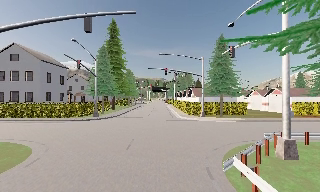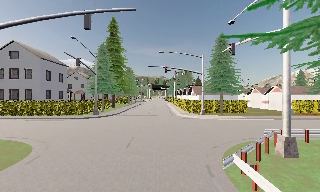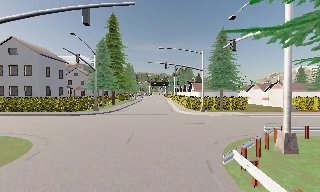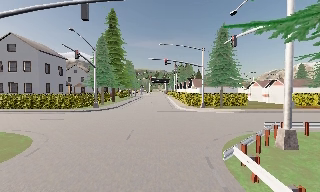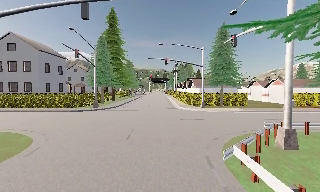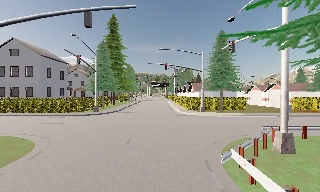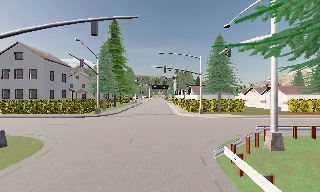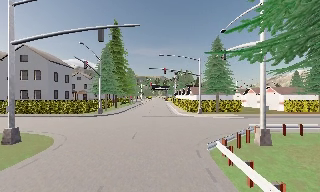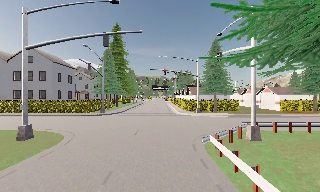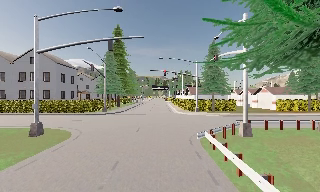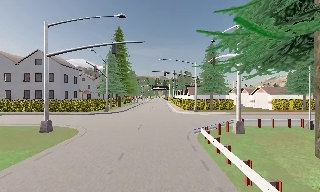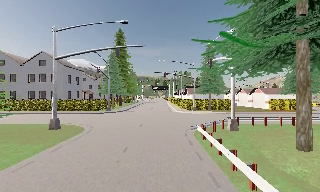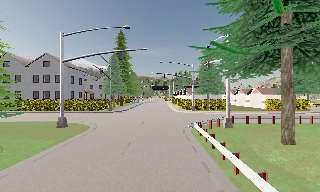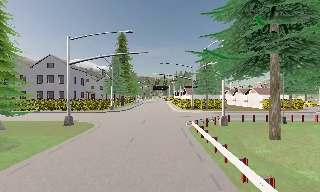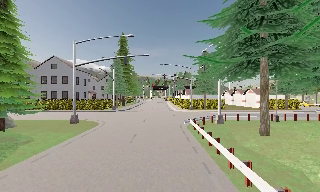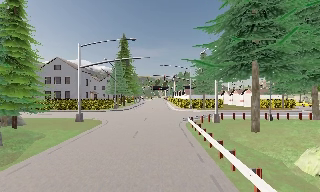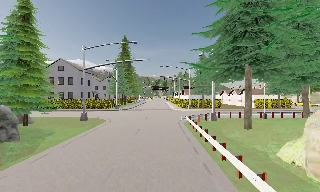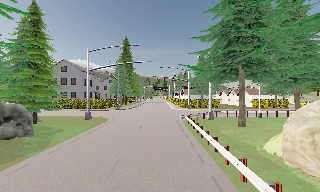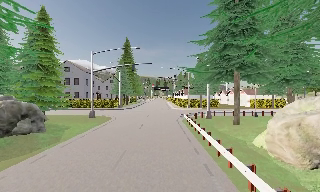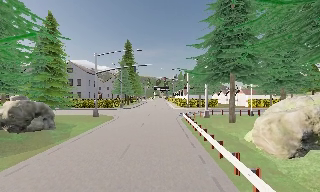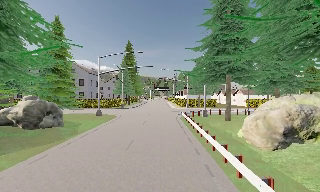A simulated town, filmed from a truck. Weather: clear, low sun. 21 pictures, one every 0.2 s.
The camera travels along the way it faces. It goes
backward.
0.0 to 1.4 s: The camera travels backward, about 1.5 m, so what stands in front gets smaller. It gains speed.
1.4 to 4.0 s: The camera travels backward, about 12 m, so what stands in front gets smaller.
The film runs backward here.
